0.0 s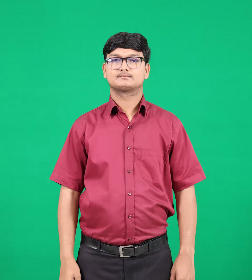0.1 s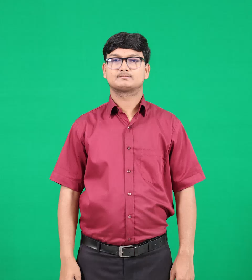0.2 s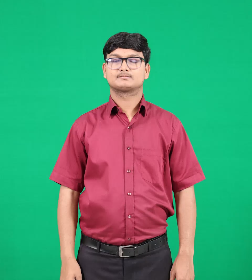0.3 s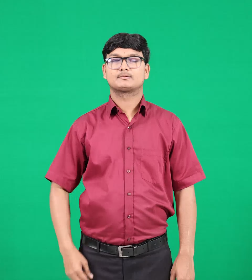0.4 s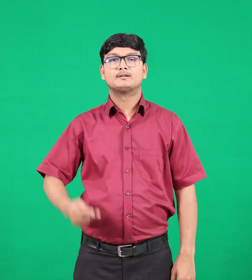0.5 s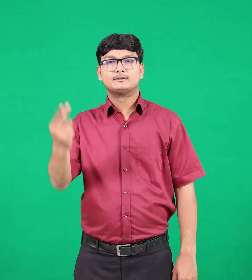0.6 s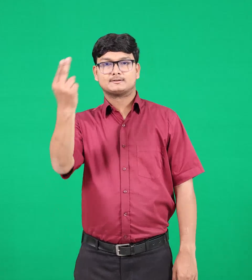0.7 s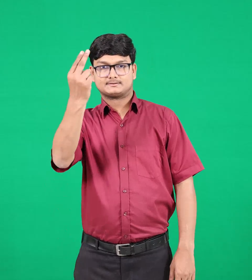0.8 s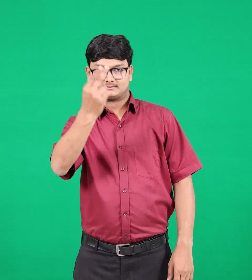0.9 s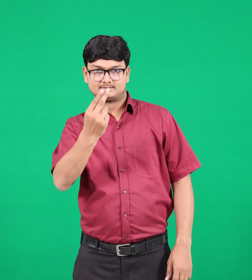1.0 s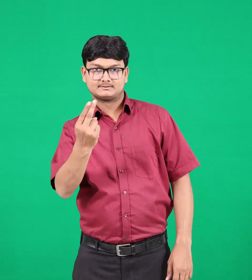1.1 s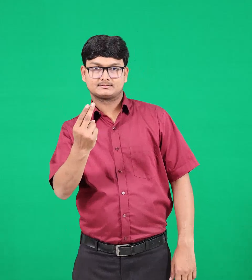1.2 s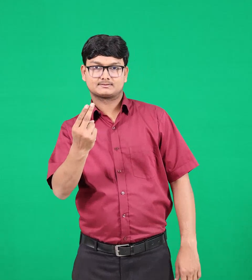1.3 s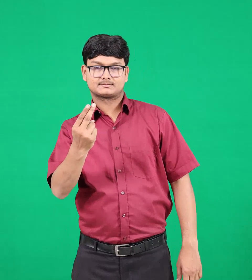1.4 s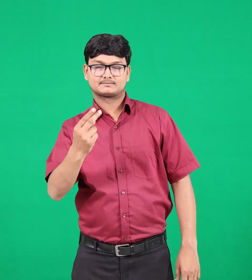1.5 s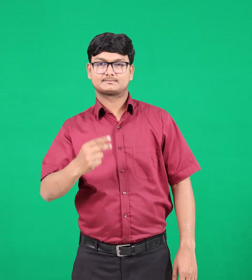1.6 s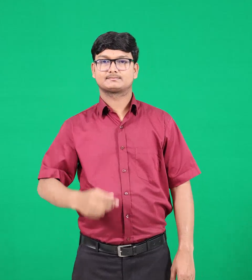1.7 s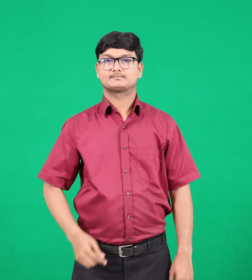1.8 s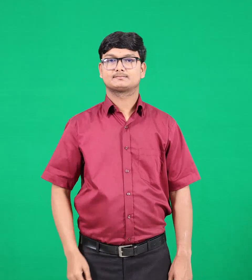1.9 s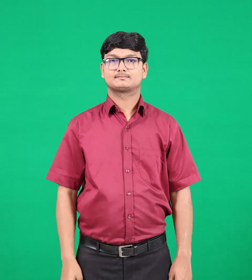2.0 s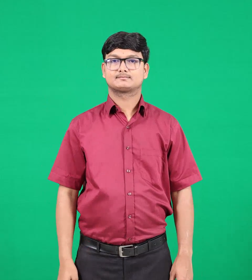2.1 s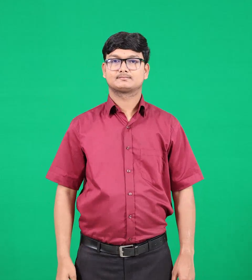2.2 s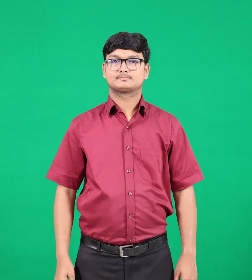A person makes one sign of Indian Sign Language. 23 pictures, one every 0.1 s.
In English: draw
